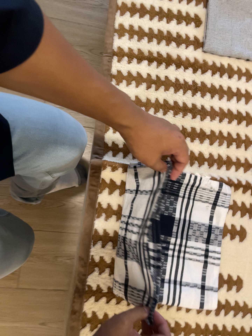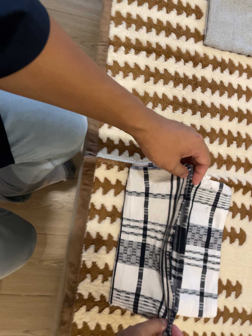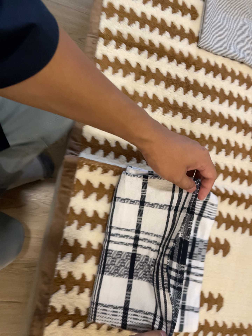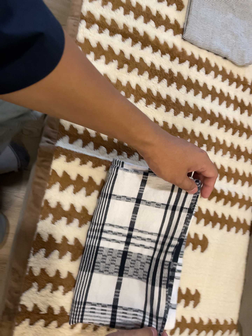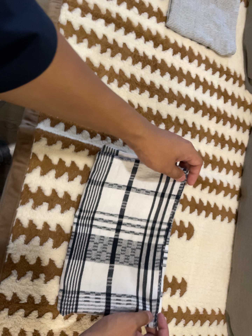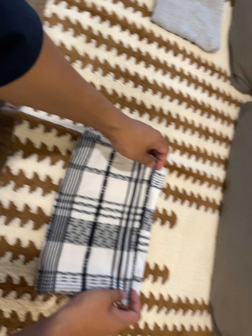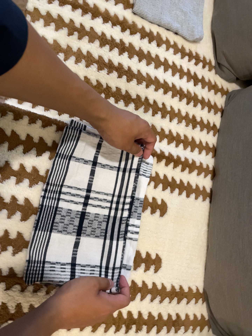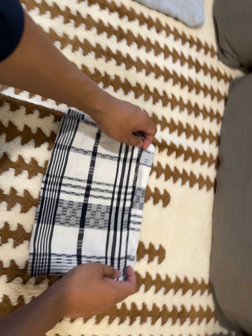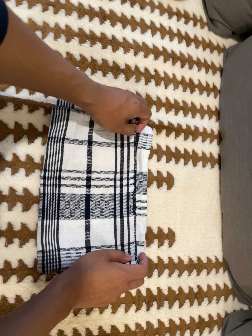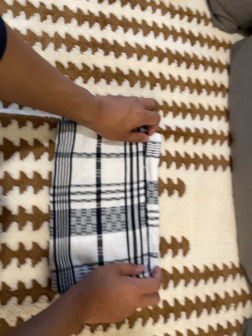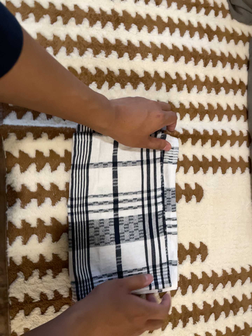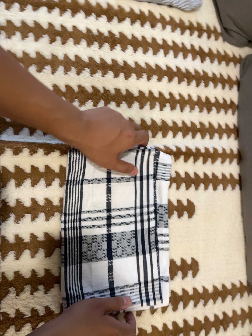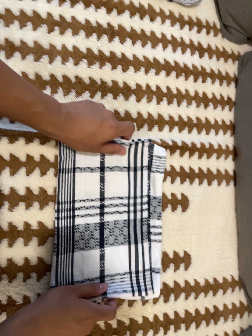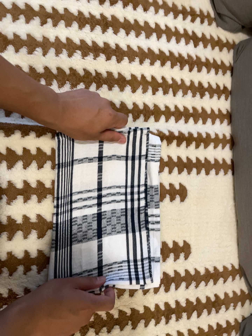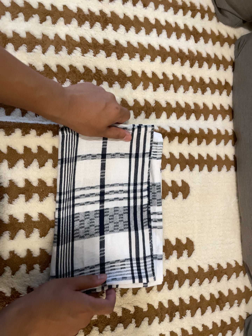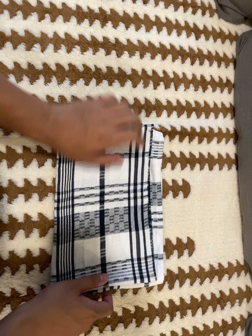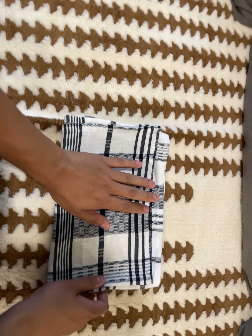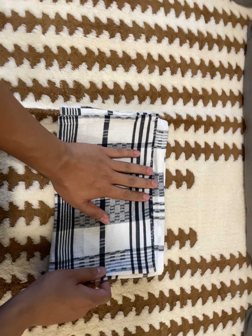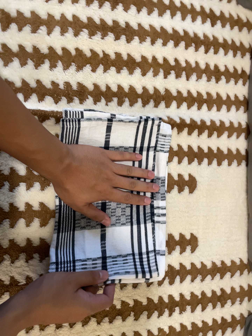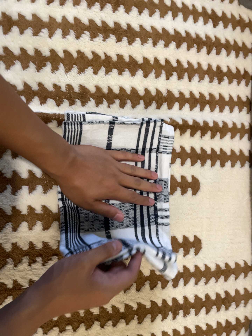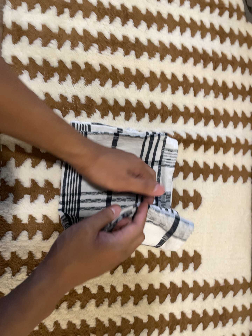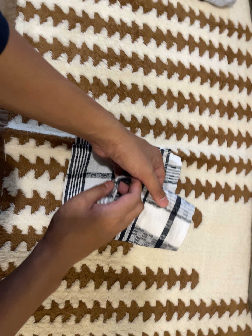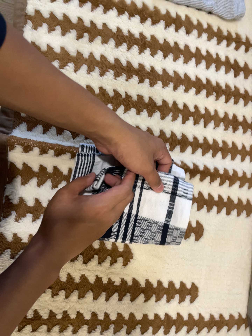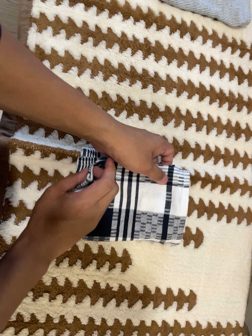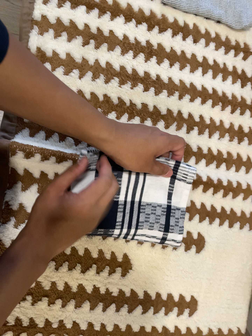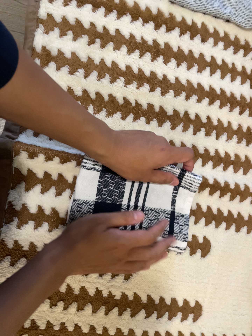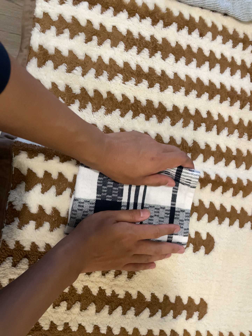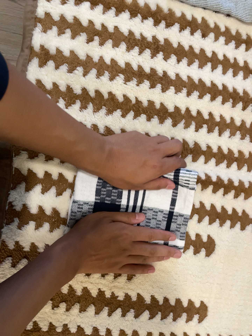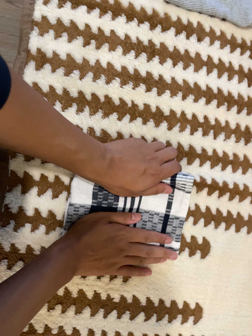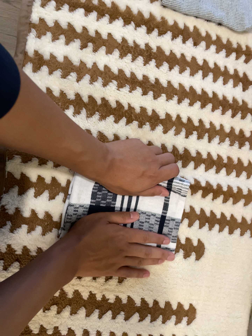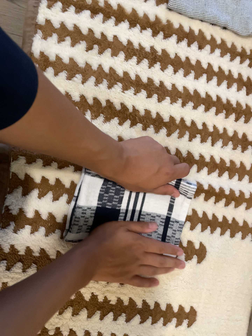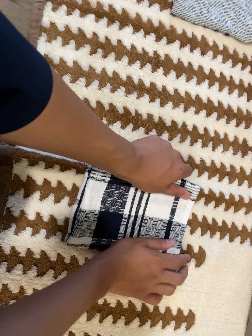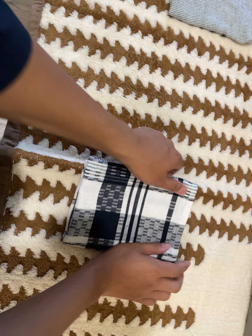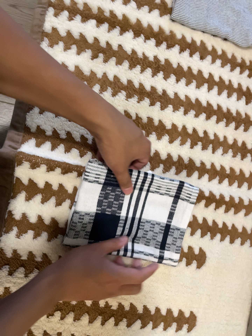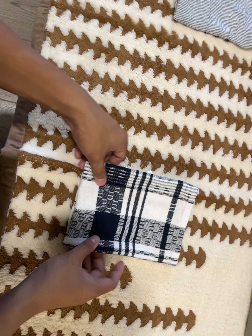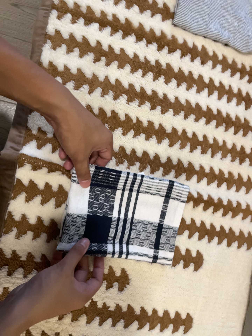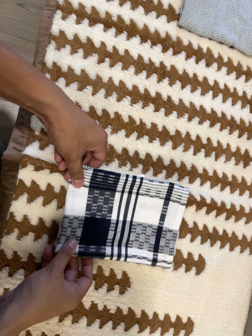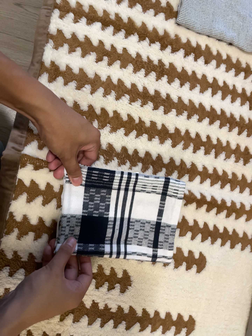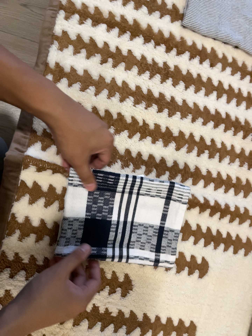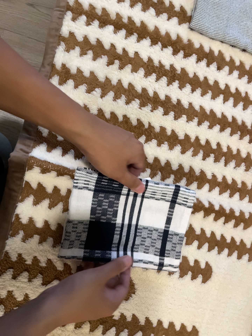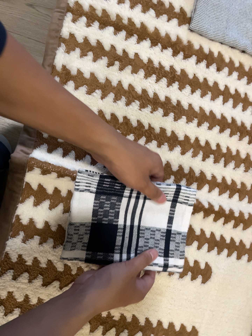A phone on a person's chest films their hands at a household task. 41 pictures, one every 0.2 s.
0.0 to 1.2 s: The camera swings to its right by about 15 degrees, and the scene slides to the left. It travels toward the bottom of its view and forward, about 16 cm, so close, fixed things drift upward.
1.2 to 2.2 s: The camera travels toward the top of its view, about 8 cm. It rolls about its line of sight by about 10 degrees, and the scene rotates counterclockwise.
2.2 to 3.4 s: The camera shifts only a little, or ends up much as it began.
3.4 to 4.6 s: The camera travels toward the top of its view, about 6 cm, so close, fixed things drift downward. It rolls about its line of sight by about 10 degrees, and the scene rotates clockwise.
4.6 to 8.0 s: The camera shifts only a little, or ends up much as it began.
The film runs forward here.
